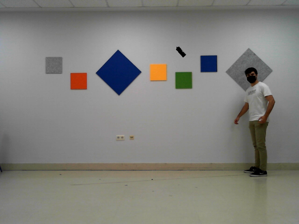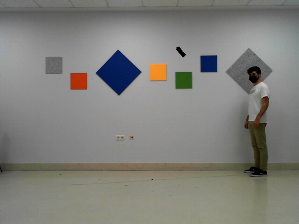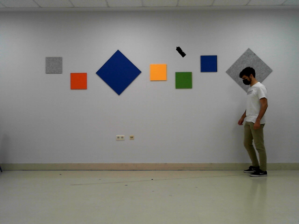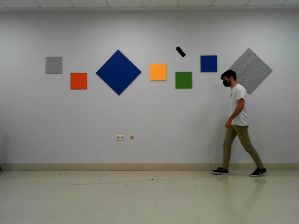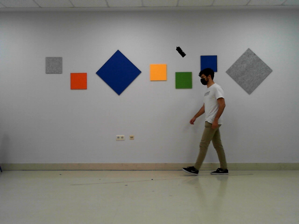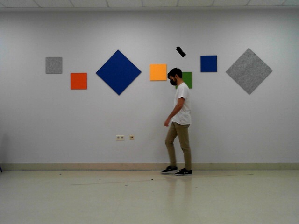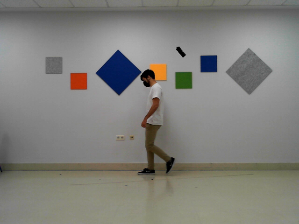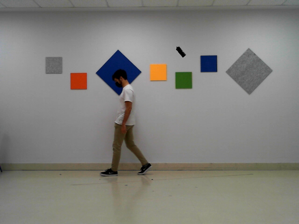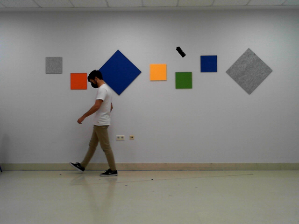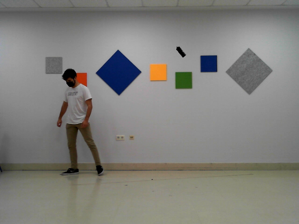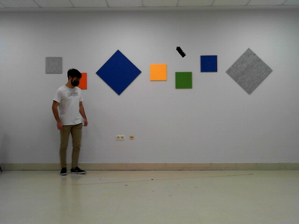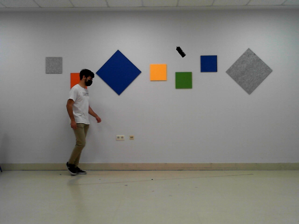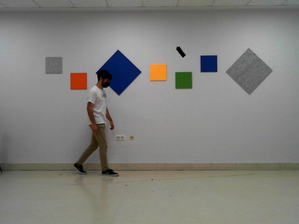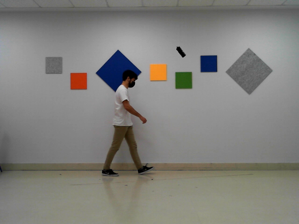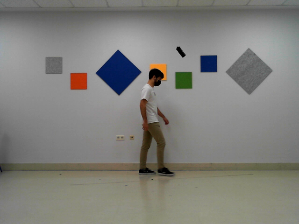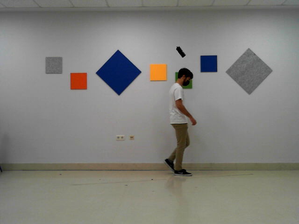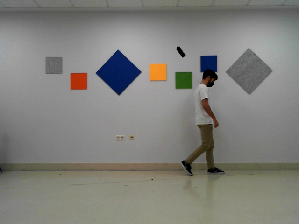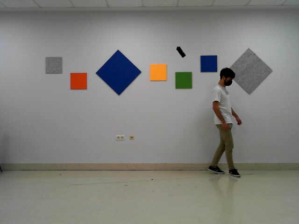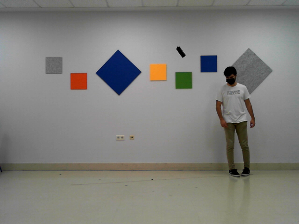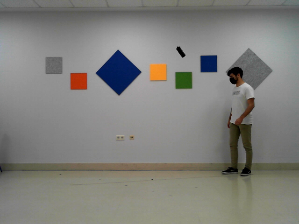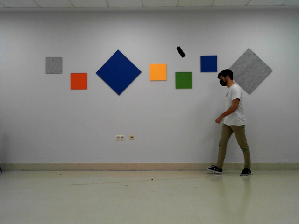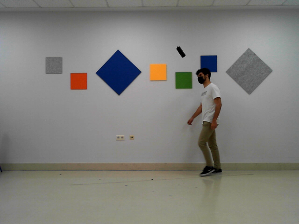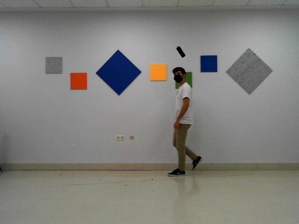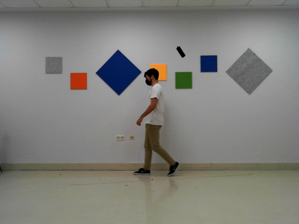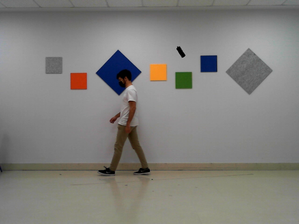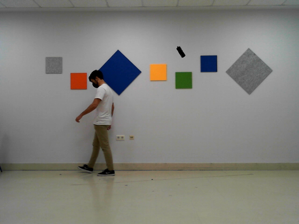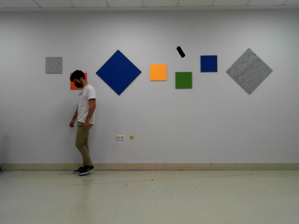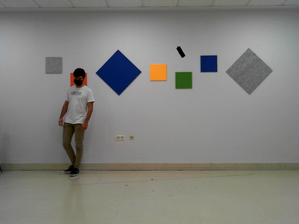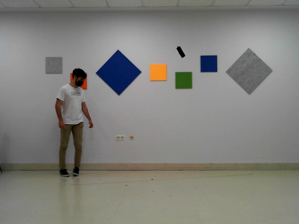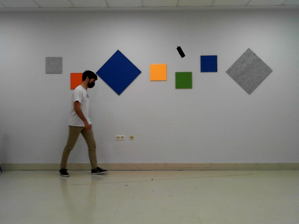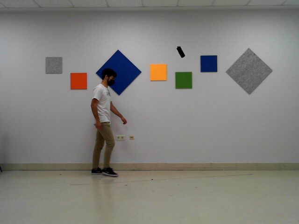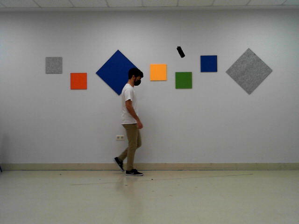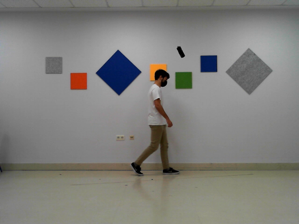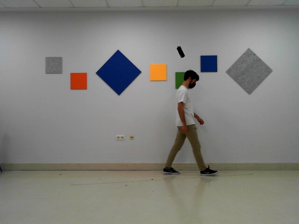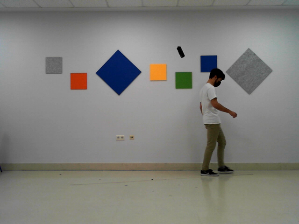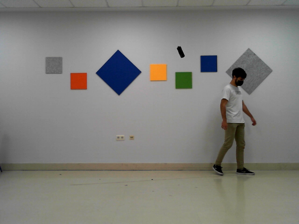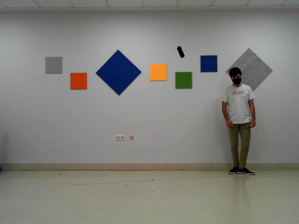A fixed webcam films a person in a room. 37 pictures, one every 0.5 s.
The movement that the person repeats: Walk forward.
